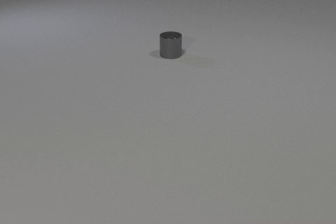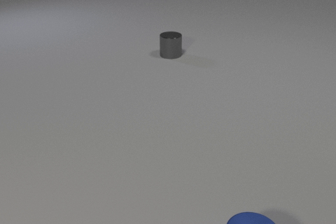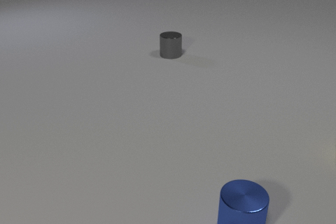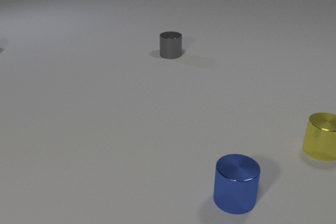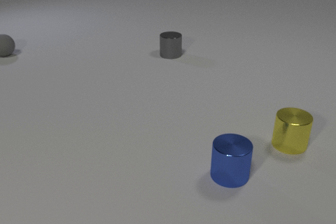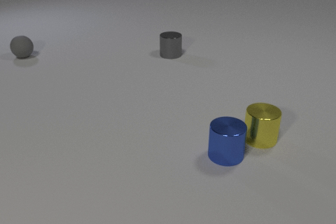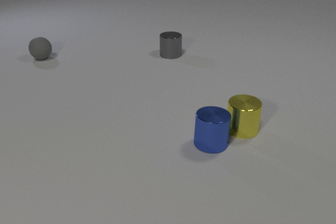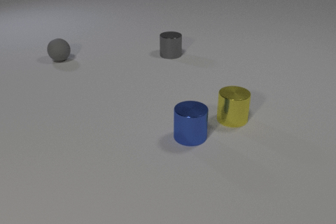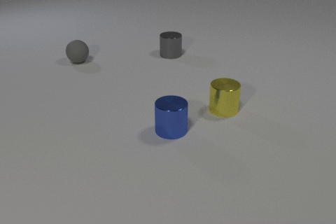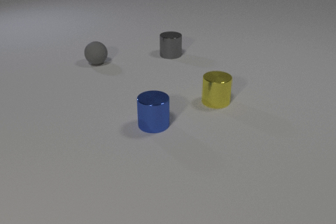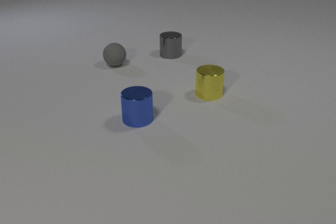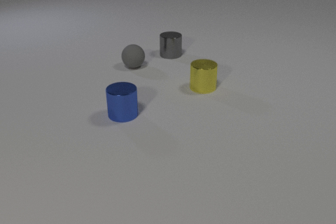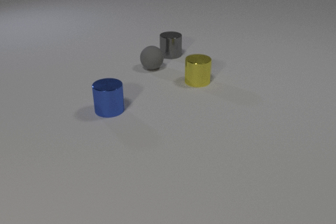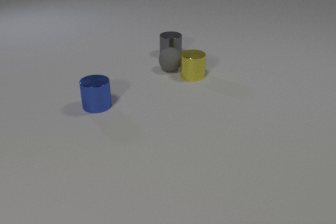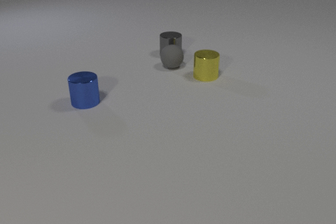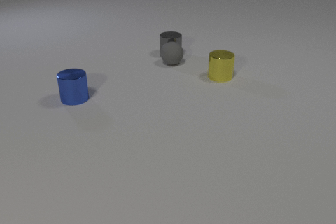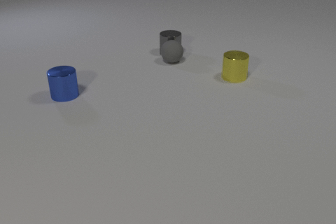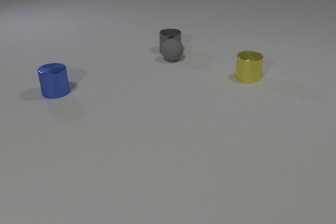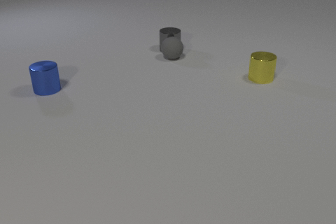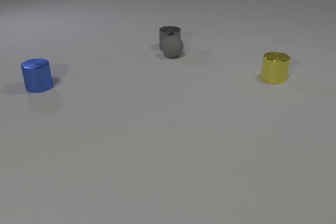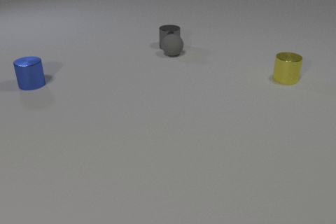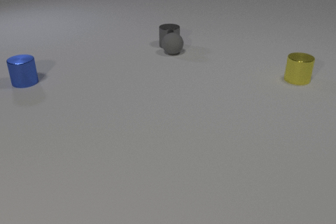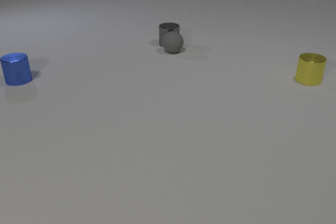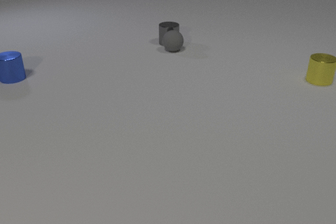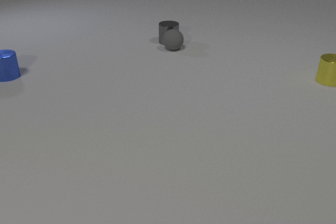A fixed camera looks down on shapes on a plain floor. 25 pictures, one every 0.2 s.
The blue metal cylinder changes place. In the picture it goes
away from the camera.
The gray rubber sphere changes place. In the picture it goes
to the right.
0.0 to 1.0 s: The blue metal cylinder comes in at the bottom edge, slides away from the camera. The yellow metal cylinder comes in at the right edge, slides to the left. The gray rubber sphere comes in at the left edge, rolls to the right and toward the camera.
1.0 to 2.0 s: The blue metal cylinder slides to the left and away from the camera. The yellow metal cylinder slides away from the camera and to the left. The gray rubber sphere rolls to the right and toward the camera. The blue metal cylinder and the yellow metal cylinder collide.
2.0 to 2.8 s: The blue metal cylinder slides to the left and away from the camera. The yellow metal cylinder slides away from the camera. The gray rubber sphere rolls to the right. The yellow metal cylinder and the gray rubber sphere collide.
2.8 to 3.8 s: The blue metal cylinder slides away from the camera and to the left. The yellow metal cylinder slides to the right. The gray rubber sphere rolls away from the camera. The gray metal cylinder slides away from the camera. The gray rubber sphere and the gray metal cylinder collide.
3.8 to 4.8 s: The blue metal cylinder slides away from the camera and to the left. The yellow metal cylinder slides to the right. The gray rubber sphere rolls away from the camera. The gray metal cylinder slides away from the camera.
What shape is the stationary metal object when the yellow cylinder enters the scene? cylinder.
What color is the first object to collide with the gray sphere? yellow.
Are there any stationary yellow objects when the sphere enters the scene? no.
